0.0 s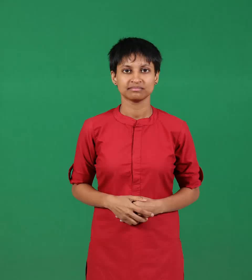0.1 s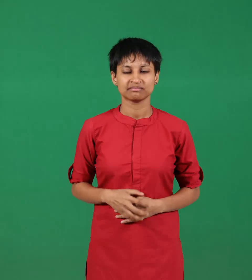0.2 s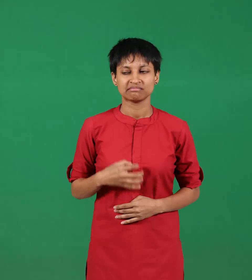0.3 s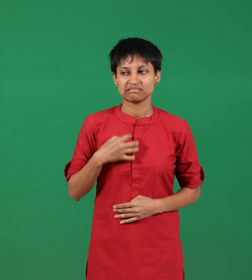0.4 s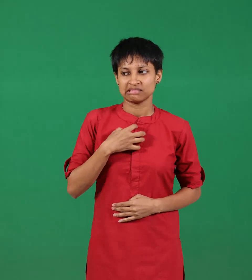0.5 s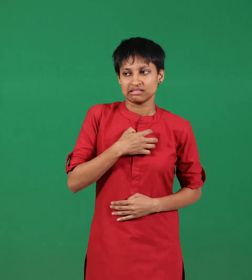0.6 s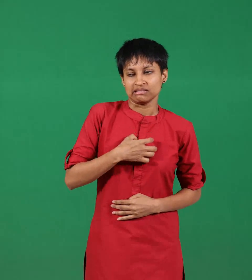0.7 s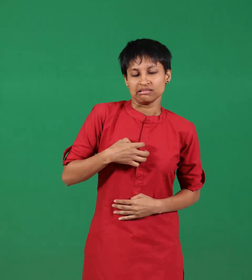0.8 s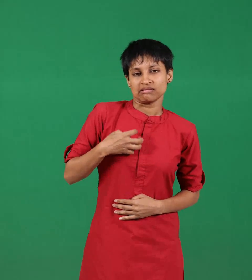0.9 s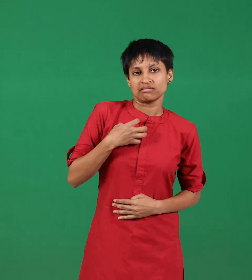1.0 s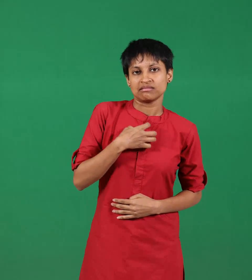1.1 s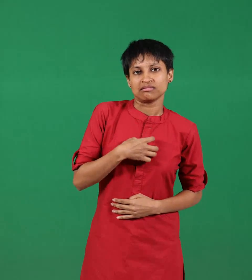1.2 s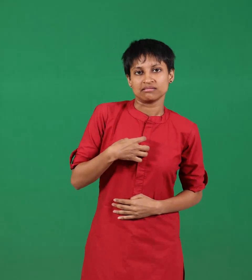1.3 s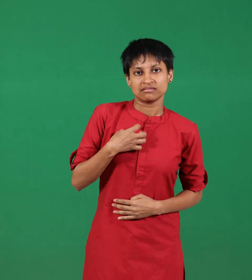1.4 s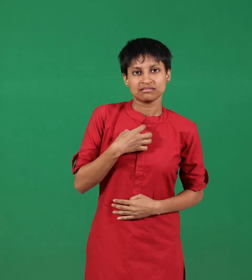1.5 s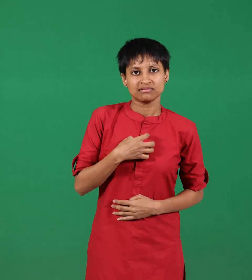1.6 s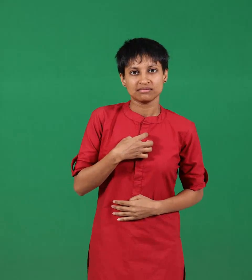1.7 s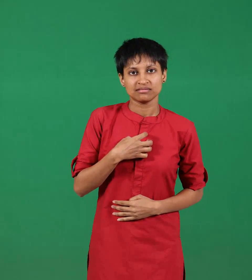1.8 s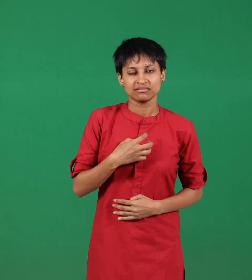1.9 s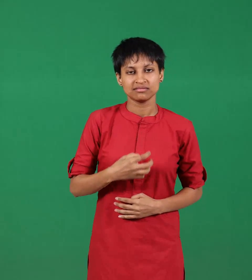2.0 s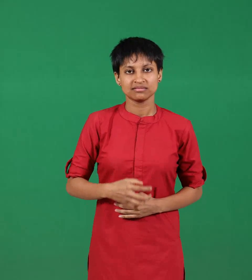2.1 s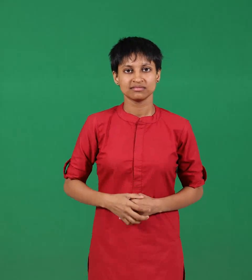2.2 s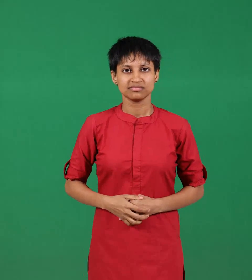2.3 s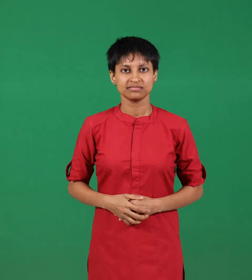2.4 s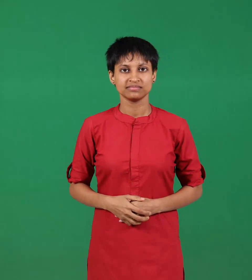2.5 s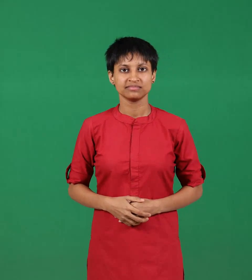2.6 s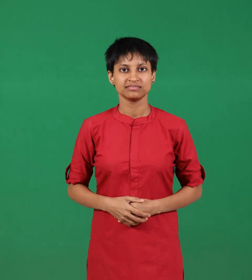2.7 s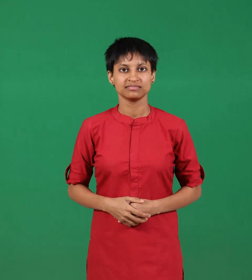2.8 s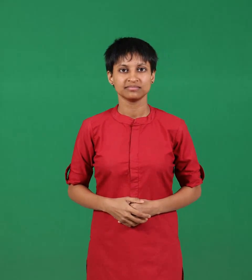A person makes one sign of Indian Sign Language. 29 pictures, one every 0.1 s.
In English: envy & jealous
